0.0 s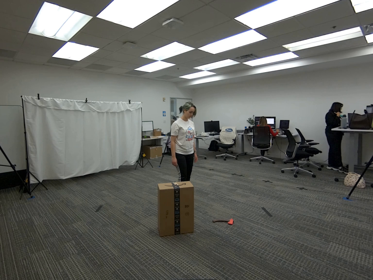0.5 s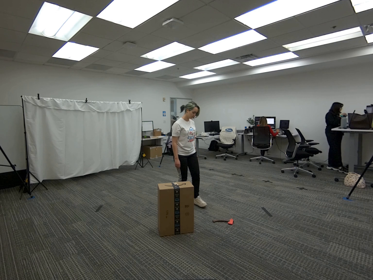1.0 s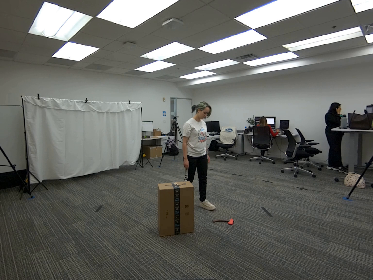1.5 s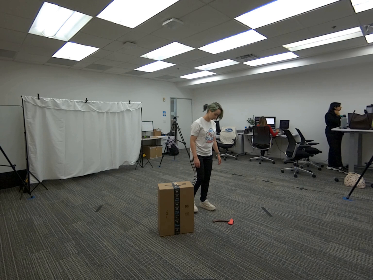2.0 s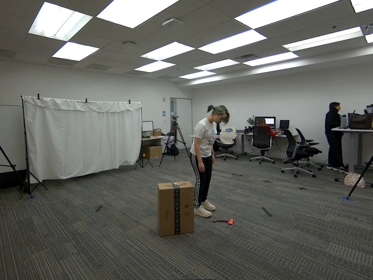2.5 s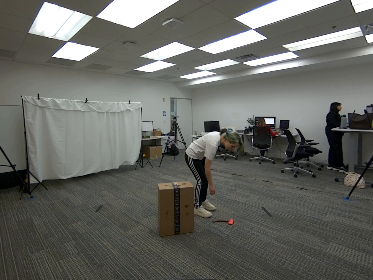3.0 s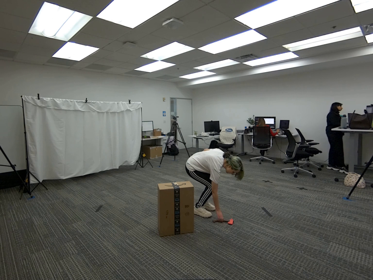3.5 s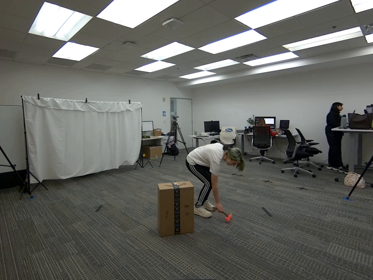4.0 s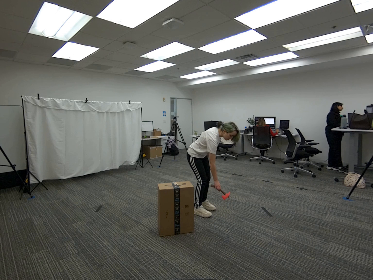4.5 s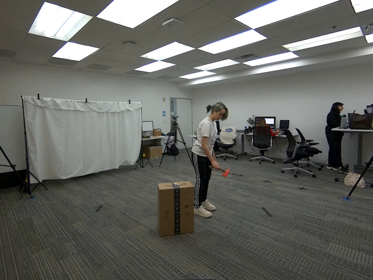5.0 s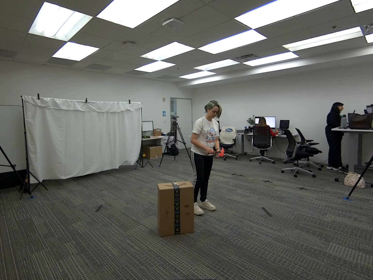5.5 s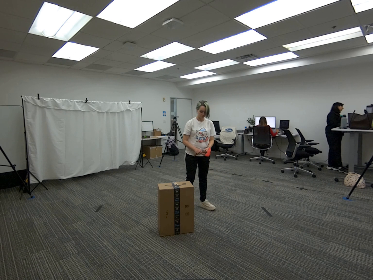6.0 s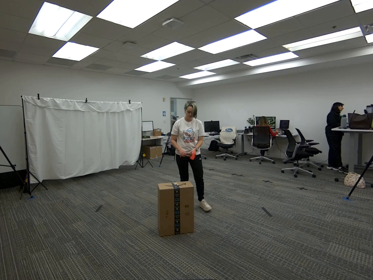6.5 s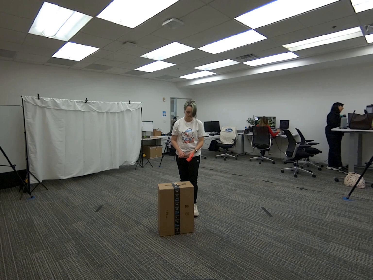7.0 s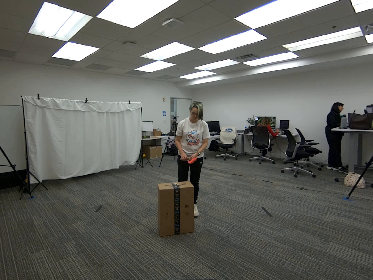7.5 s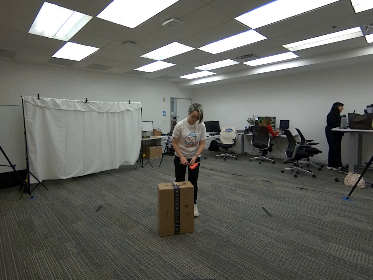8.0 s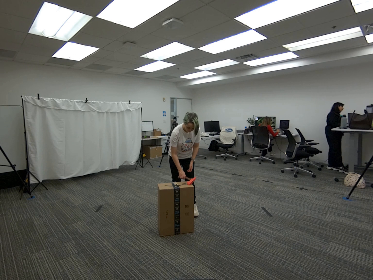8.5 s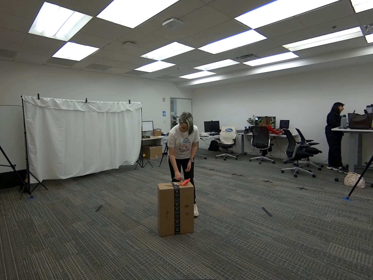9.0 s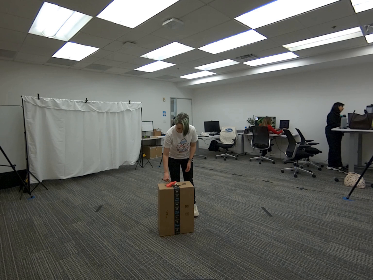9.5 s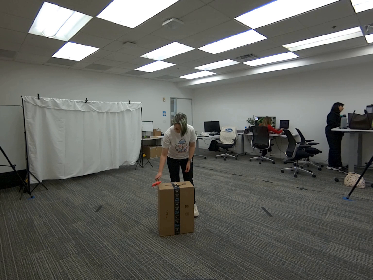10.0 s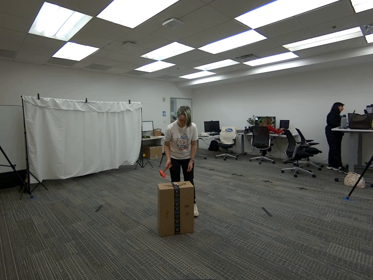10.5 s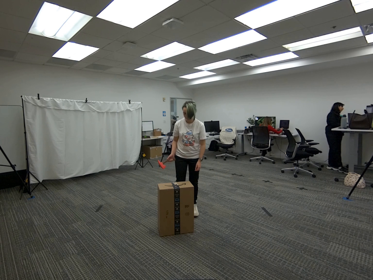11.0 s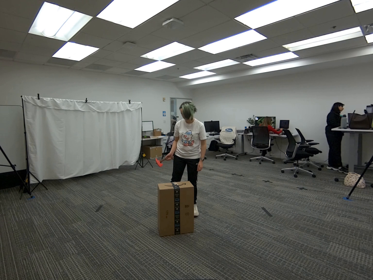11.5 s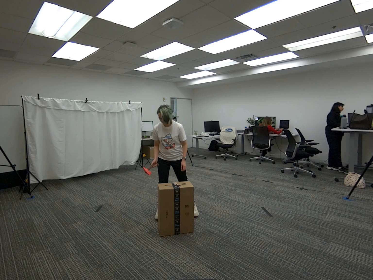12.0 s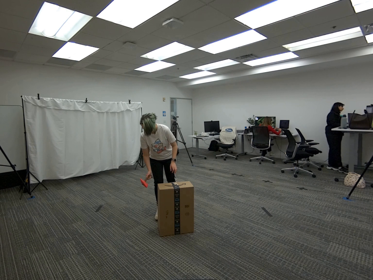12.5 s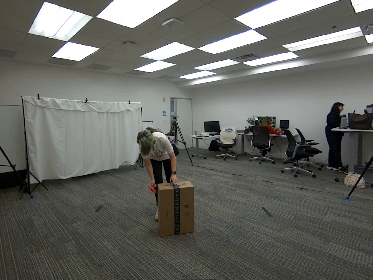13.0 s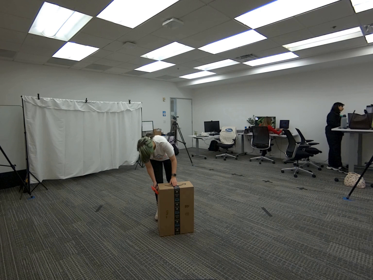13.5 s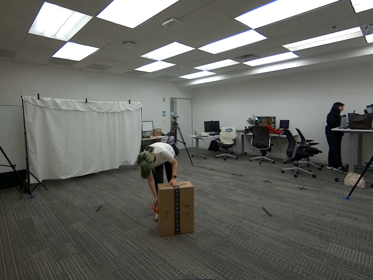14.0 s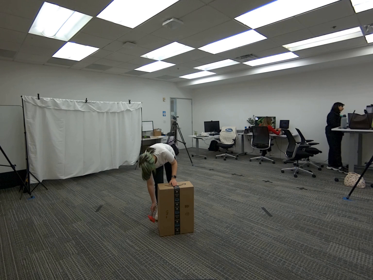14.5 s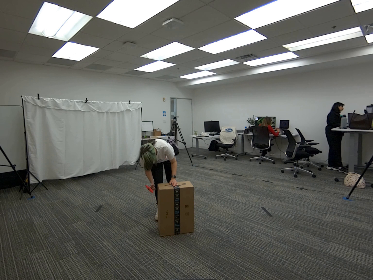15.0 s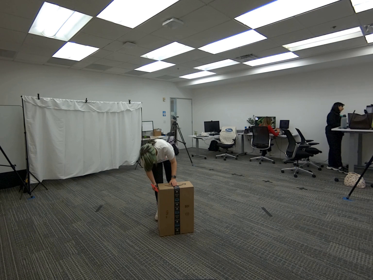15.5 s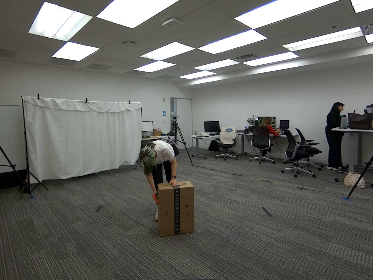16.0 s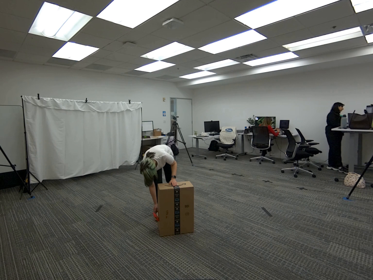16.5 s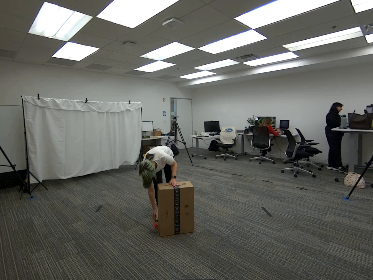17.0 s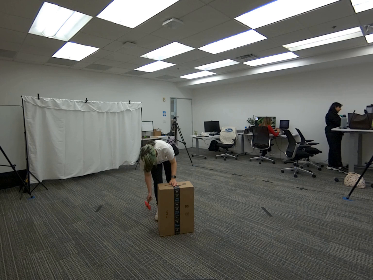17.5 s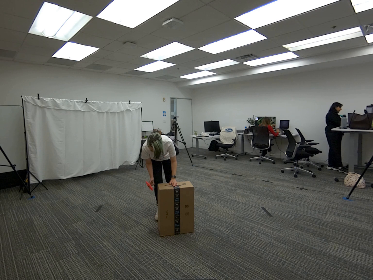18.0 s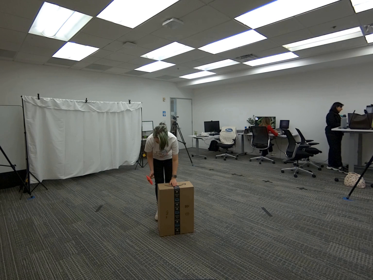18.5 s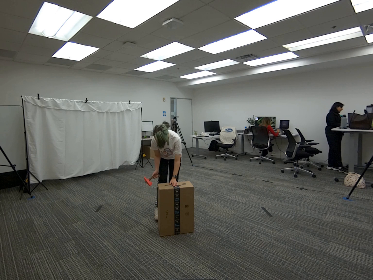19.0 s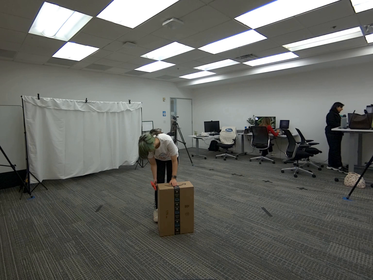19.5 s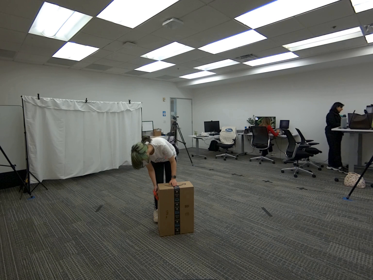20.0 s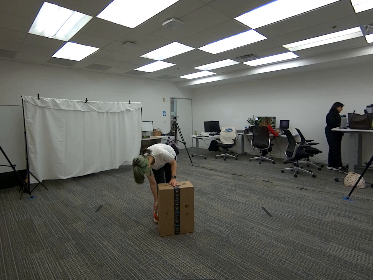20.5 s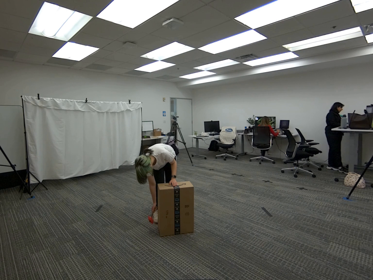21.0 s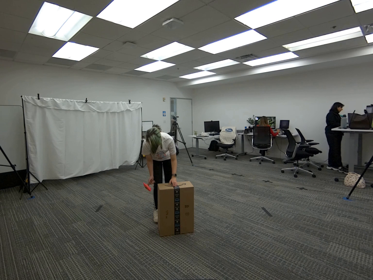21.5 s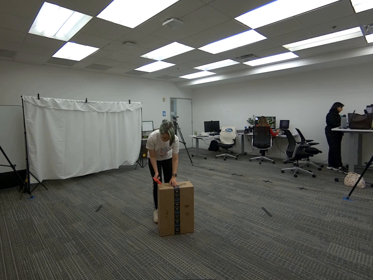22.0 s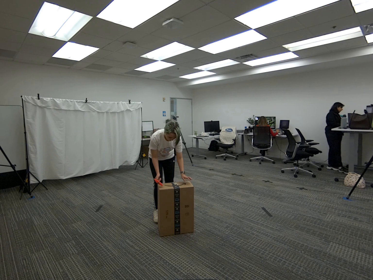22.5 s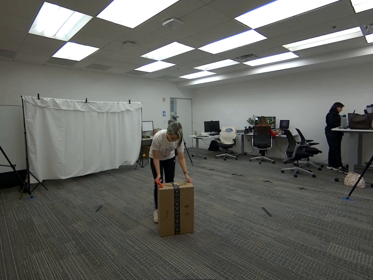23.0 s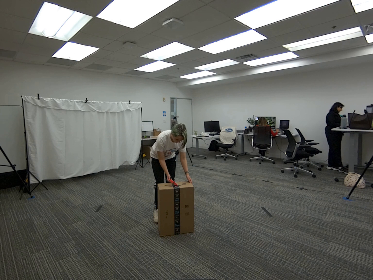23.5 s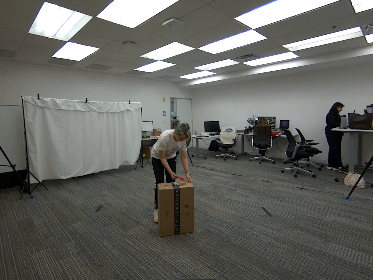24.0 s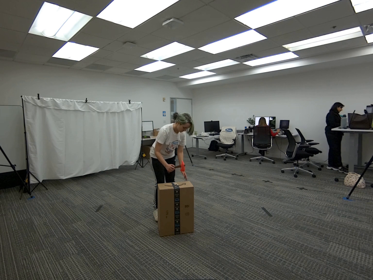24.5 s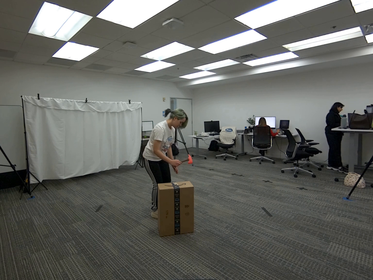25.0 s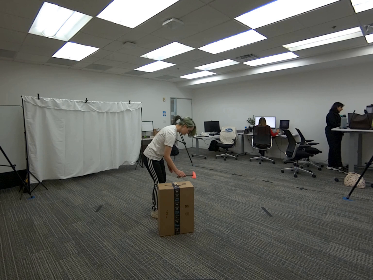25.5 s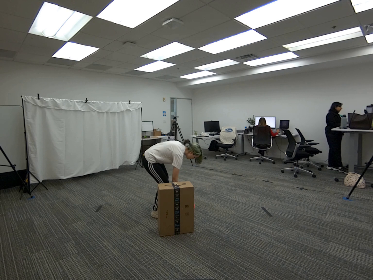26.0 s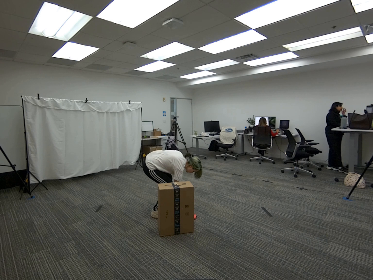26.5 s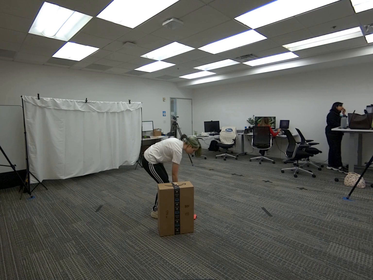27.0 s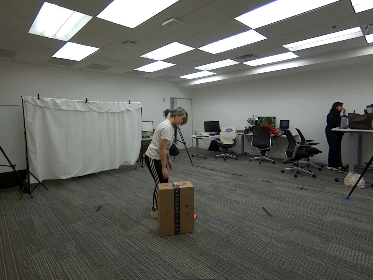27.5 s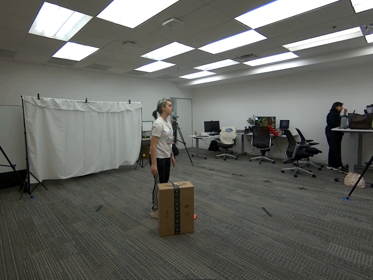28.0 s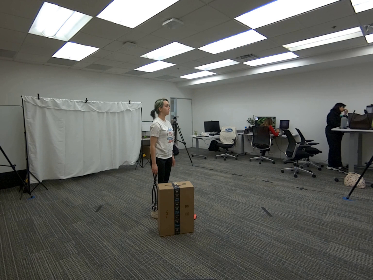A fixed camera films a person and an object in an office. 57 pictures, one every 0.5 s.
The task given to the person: Pick up the hatchet on the ground and gently scrape the blade across the surface of the big brown cardboard box as if shaving wood.
